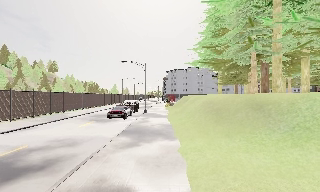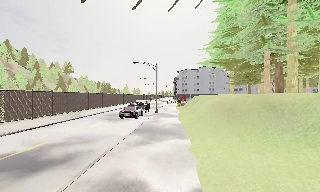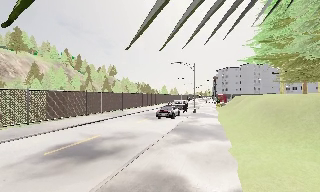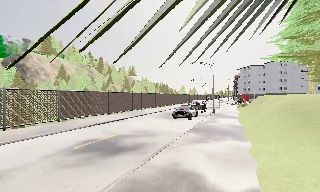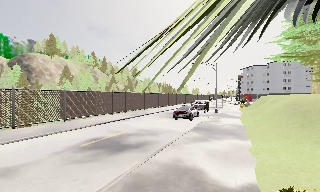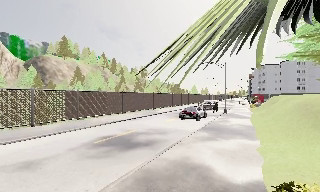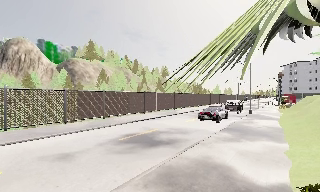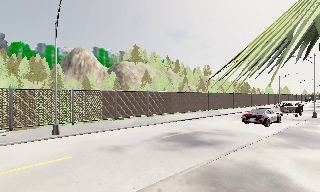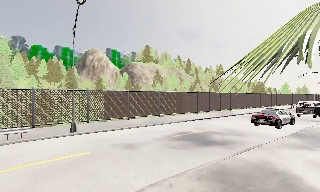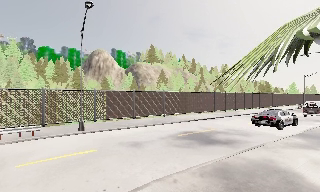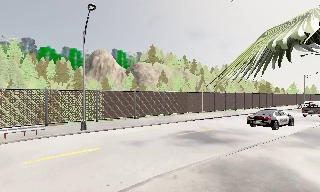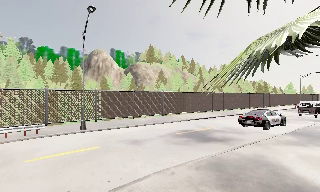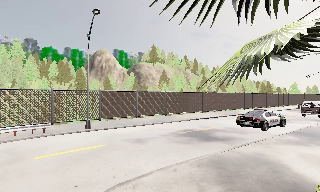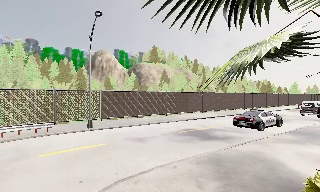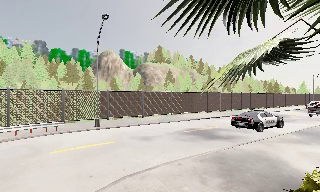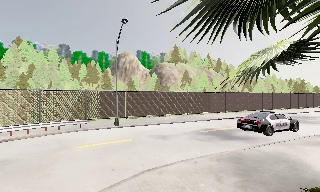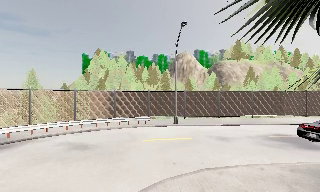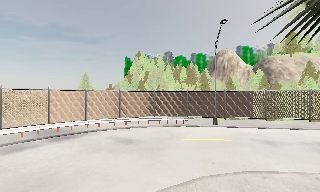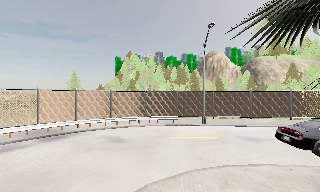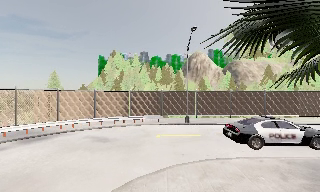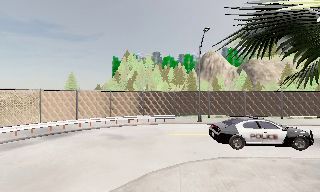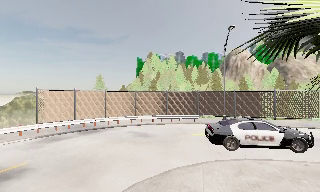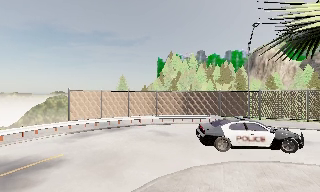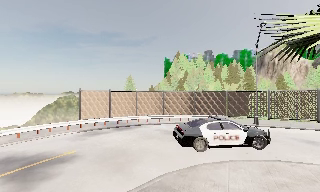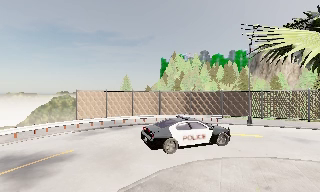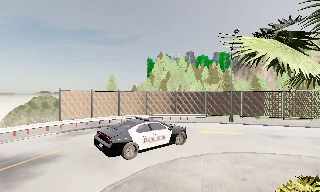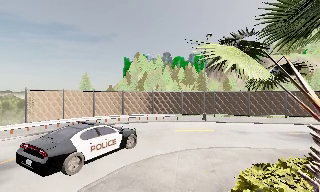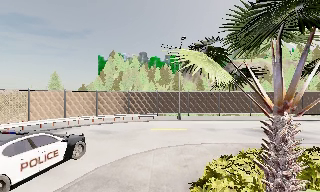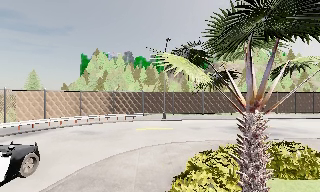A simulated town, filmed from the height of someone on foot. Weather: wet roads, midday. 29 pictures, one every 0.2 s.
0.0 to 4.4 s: The scene slides to the right, as the camera pans about 110 degrees to its left. It travels backward, about 6 m.
4.4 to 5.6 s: The scene slides to the left, as the camera pans about 25 degrees to its right. It travels backward, about 1.5 m, so what stands in front gets smaller.
The film runs backward here.
